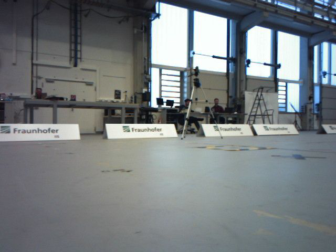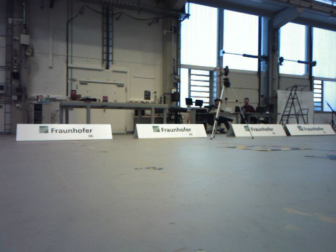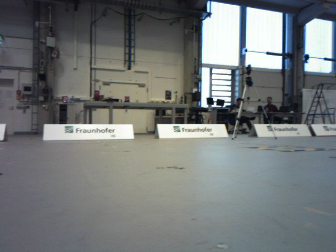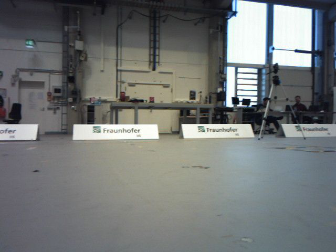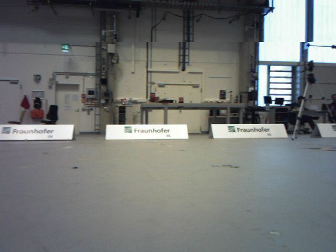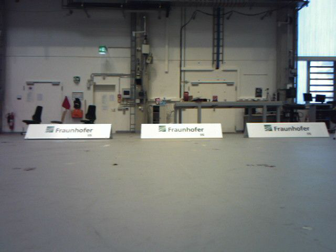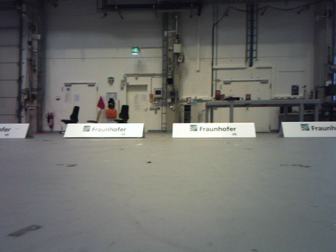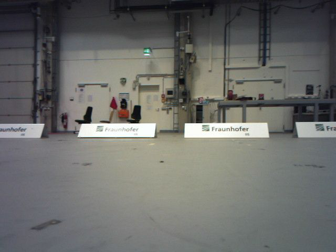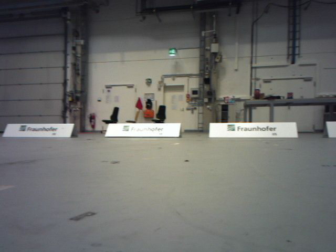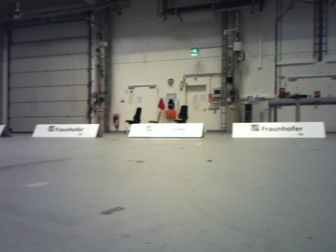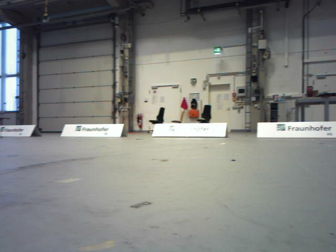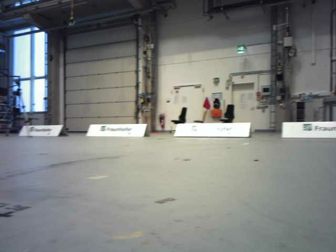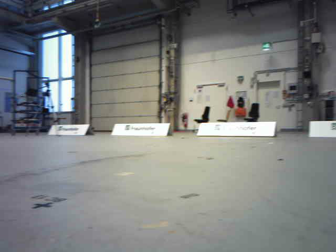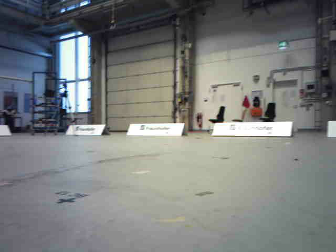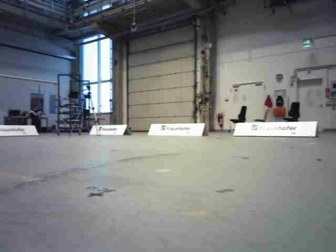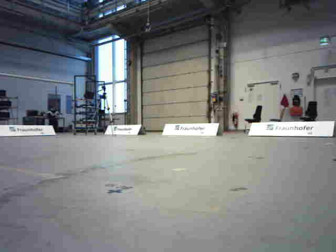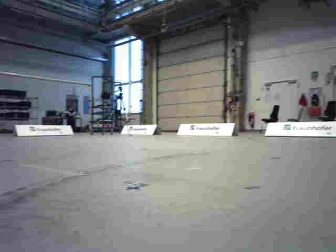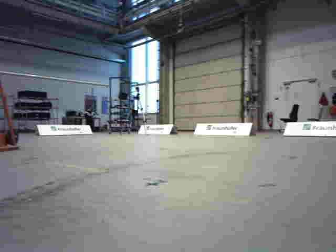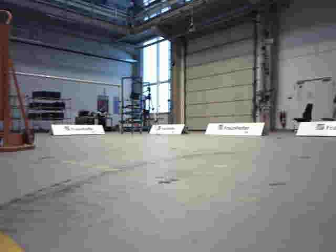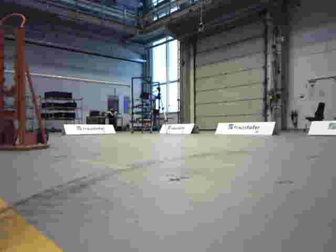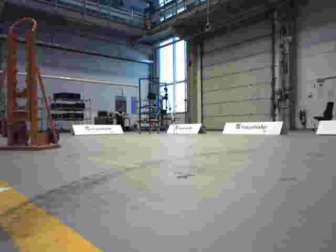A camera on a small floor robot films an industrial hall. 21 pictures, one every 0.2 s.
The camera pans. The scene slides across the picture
to the right.
The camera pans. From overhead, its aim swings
counterclockwise.
0.0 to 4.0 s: The camera swings to its left by about 80 degrees, and the scene slides to the right. It travels backward, about 0.7 m.
The film runs backward here.
